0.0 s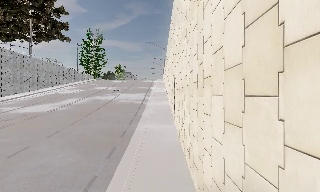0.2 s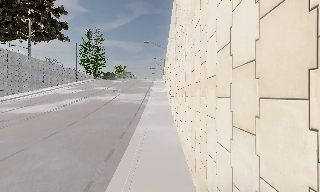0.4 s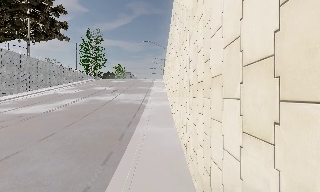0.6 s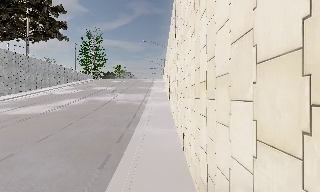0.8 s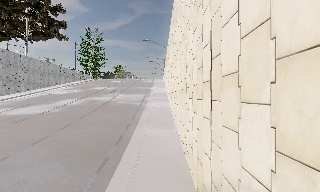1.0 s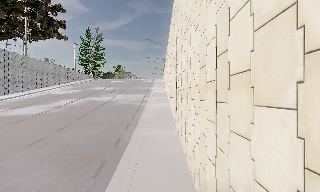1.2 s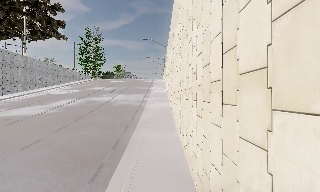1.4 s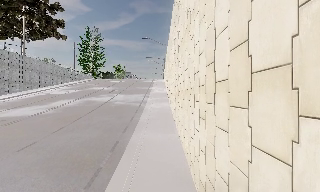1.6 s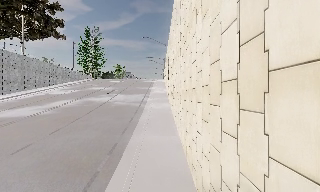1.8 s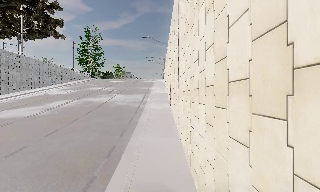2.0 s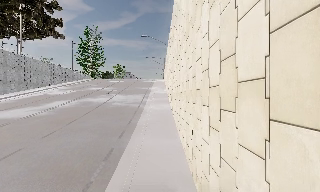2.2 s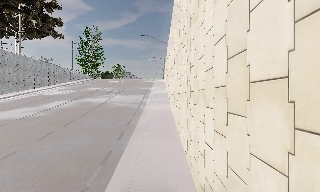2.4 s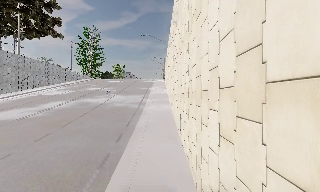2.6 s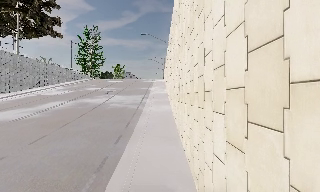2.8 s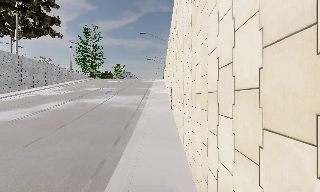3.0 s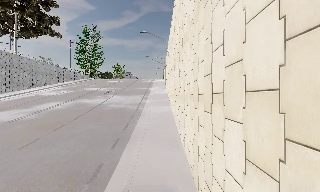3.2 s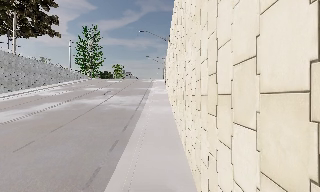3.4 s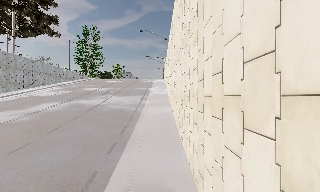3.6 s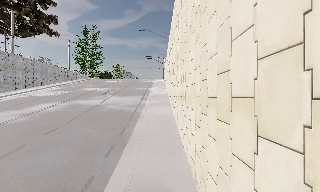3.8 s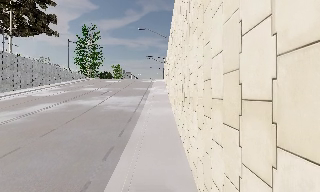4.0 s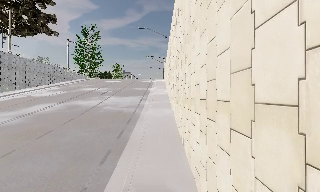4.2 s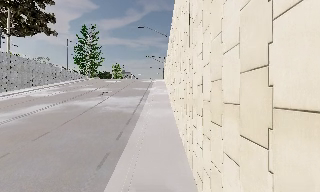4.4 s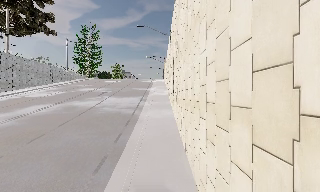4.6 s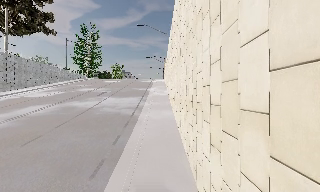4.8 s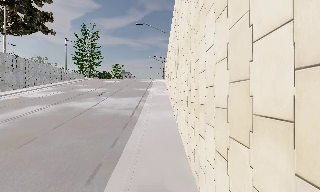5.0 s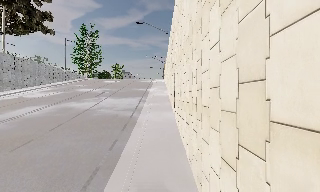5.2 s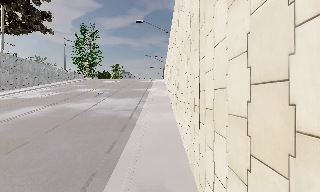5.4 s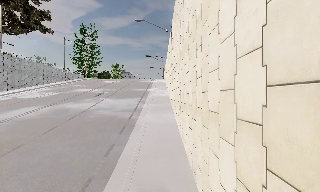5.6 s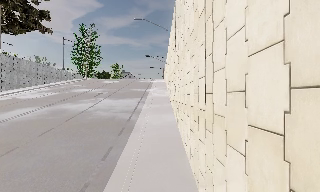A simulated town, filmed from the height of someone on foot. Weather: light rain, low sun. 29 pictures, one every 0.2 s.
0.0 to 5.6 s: The camera travels forward, about 7 m, so what stands in front looms larger.
The film runs forward here.
